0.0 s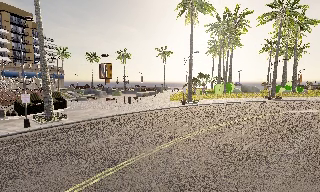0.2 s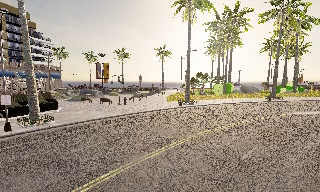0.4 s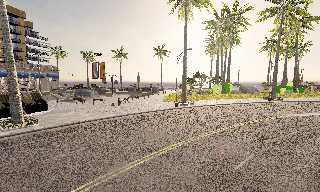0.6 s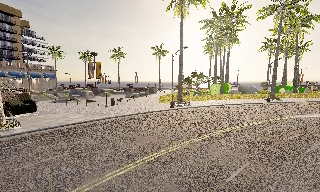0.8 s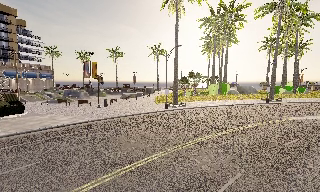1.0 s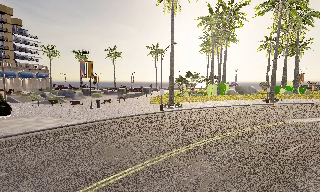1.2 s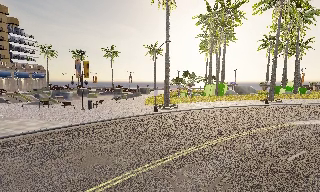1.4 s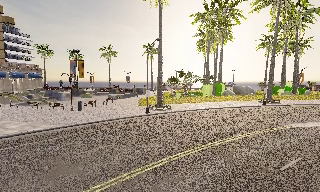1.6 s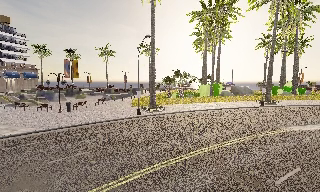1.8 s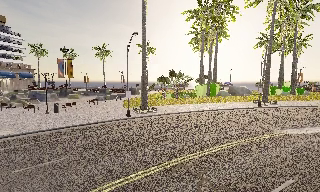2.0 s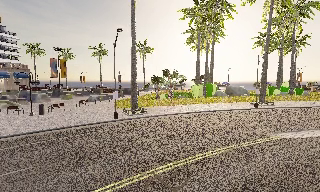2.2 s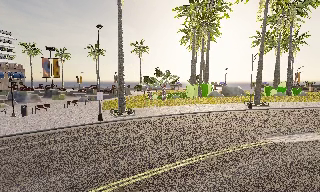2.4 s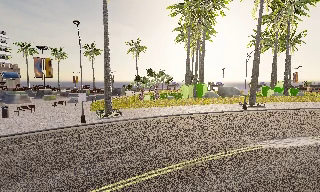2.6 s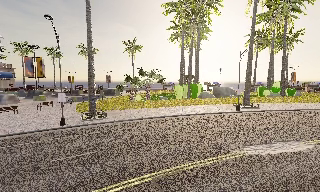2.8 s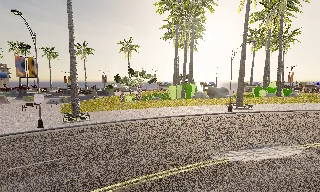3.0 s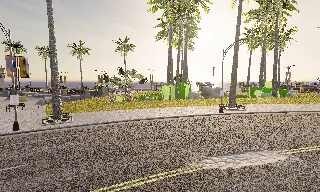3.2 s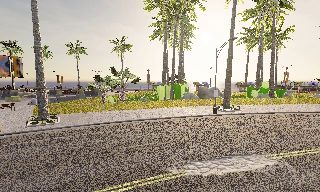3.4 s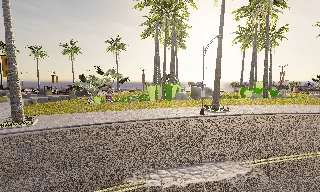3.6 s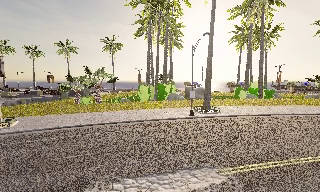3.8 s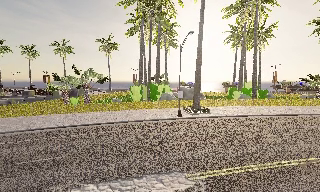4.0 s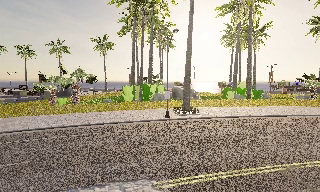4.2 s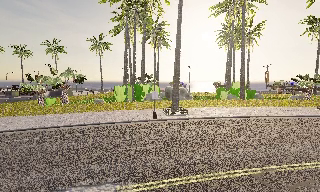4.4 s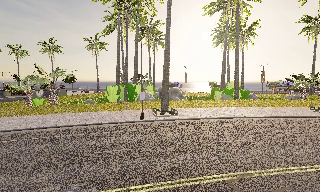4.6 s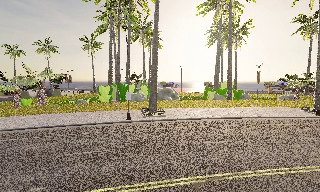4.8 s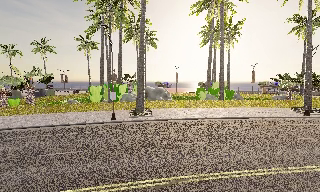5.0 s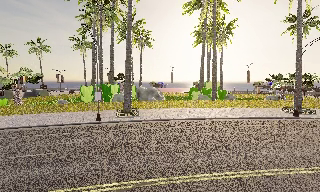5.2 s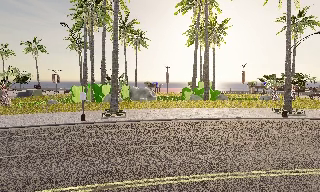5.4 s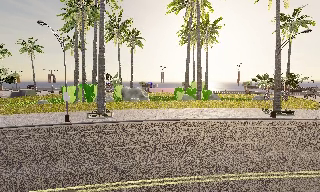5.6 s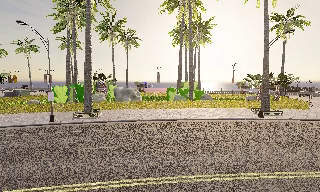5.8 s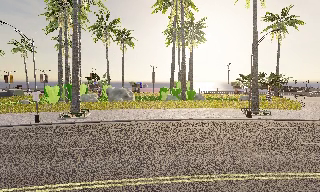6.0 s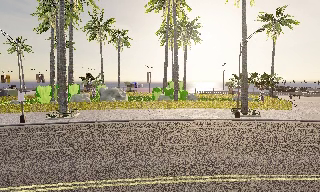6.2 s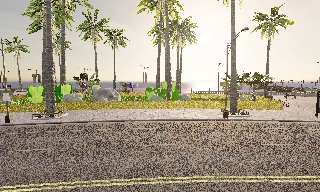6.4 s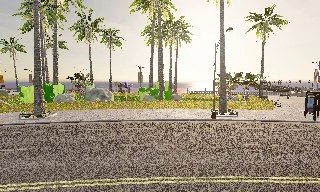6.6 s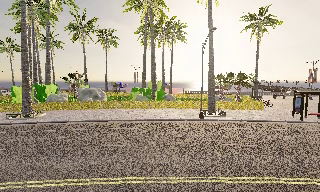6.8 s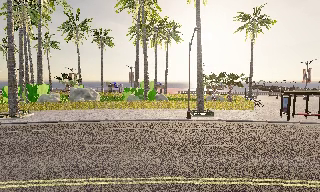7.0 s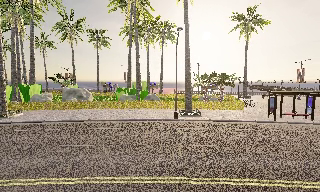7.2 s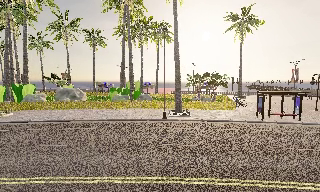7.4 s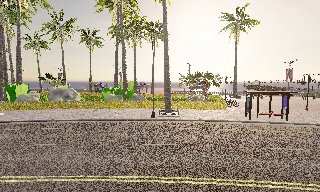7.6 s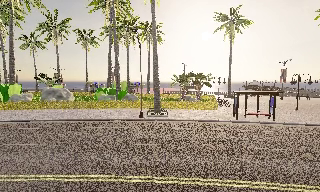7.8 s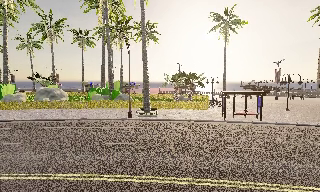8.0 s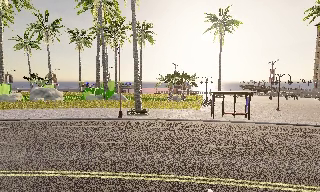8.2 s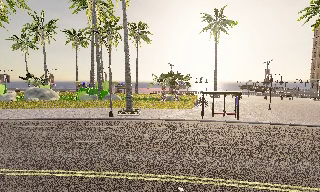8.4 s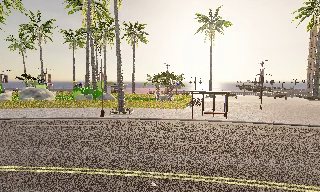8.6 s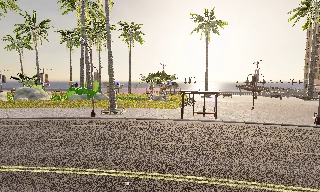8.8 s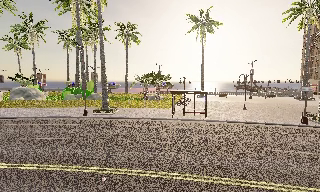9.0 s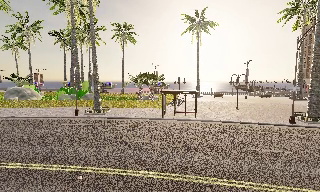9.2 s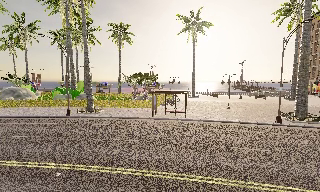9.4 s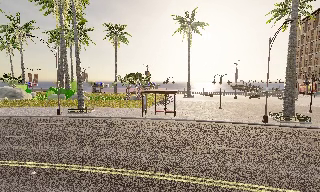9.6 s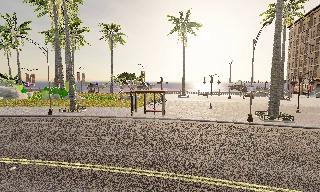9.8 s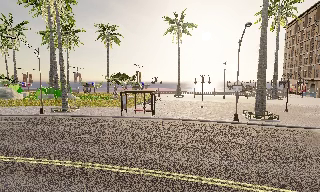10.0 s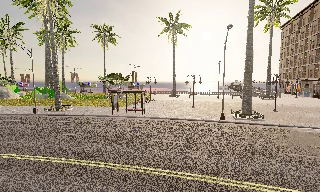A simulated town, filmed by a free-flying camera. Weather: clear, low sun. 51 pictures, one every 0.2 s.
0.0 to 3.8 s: The camera travels to its right and forward, about 25 m, so close, fixed things drift to the left.
3.8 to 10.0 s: The camera travels to its right, about 35 m, so close, fixed things drift to the left.
The film runs forward here.
